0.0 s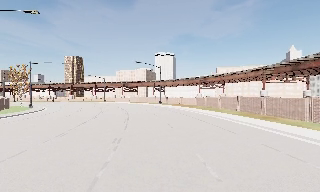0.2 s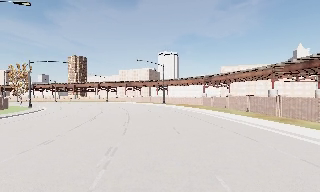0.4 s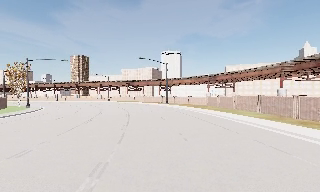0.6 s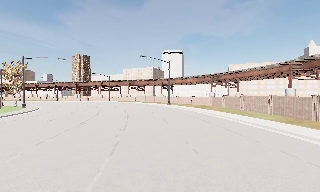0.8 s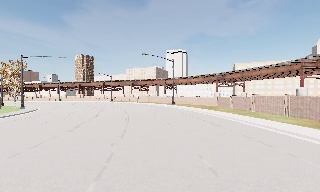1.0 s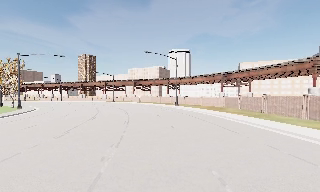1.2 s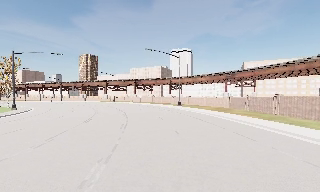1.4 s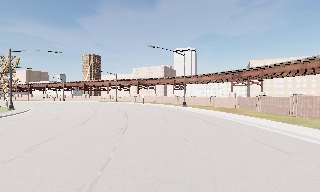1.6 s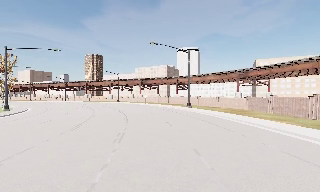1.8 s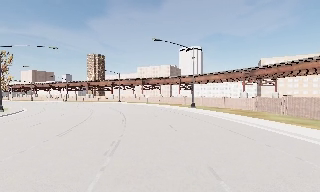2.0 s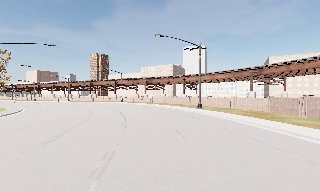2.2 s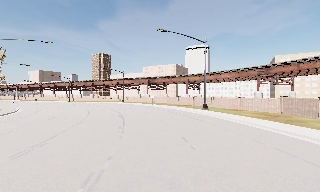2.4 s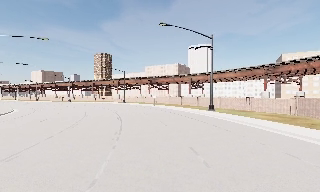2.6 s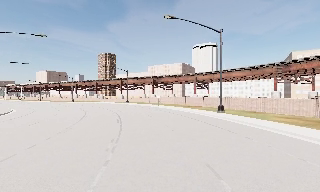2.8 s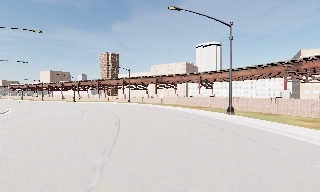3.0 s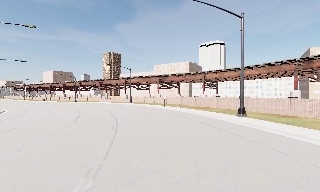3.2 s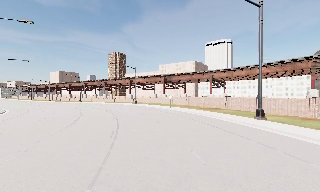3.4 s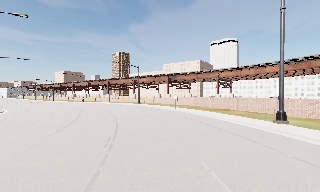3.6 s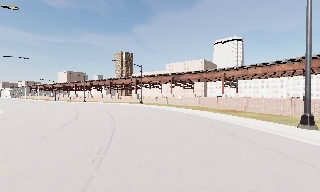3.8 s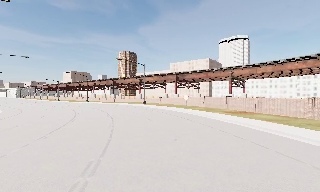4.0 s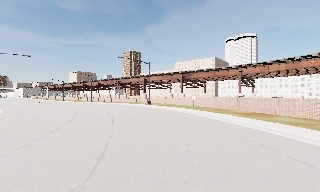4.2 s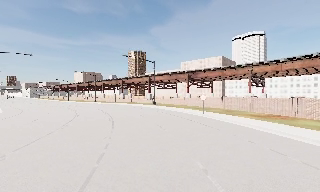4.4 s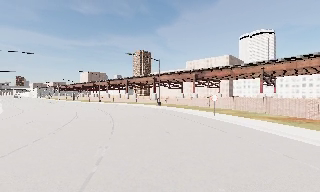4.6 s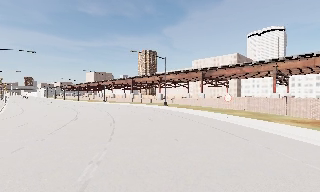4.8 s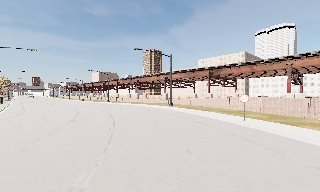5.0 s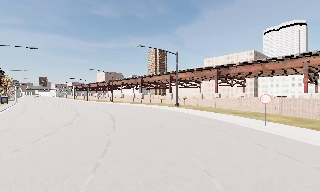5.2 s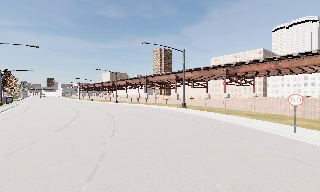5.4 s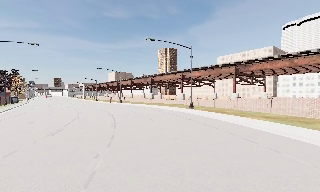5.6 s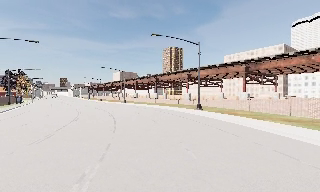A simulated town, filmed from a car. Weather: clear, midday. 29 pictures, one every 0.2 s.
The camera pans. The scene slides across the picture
to the right.
The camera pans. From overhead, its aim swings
counterclockwise.
0.0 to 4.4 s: The camera swings to its left by about 25 degrees, and the scene slides to the right. It travels forward, about 40 m, so what stands in front looms larger.
4.4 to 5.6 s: The camera swings to its left by about 10 degrees, and the scene slides to the right. It travels forward, about 10 m, so what stands in front looms larger.
The film runs forward here.
